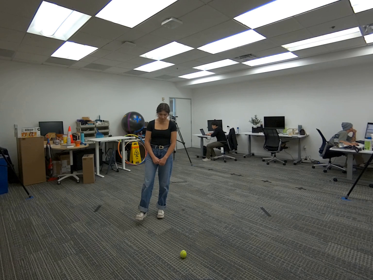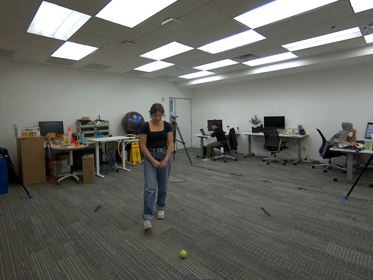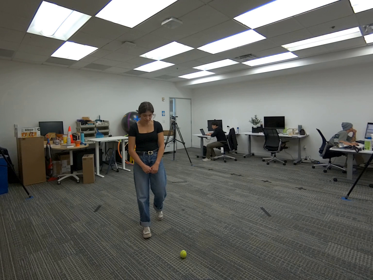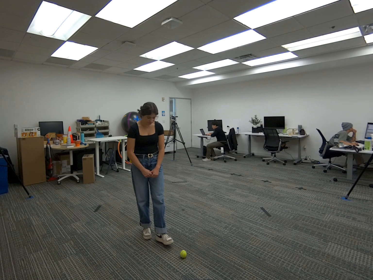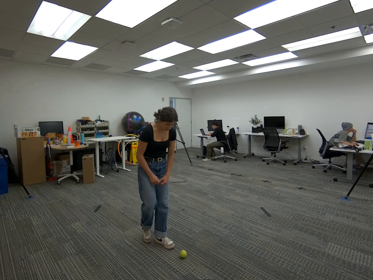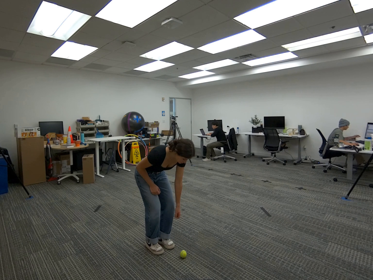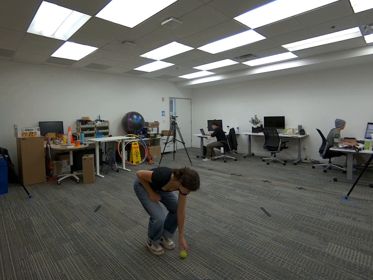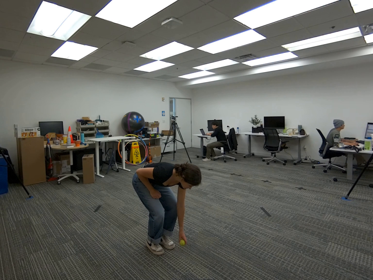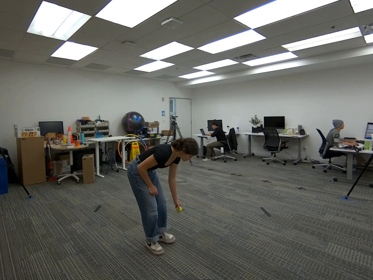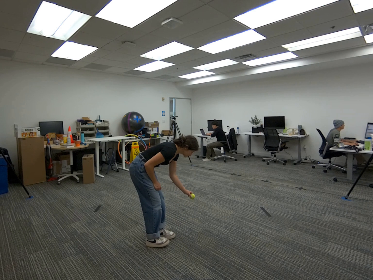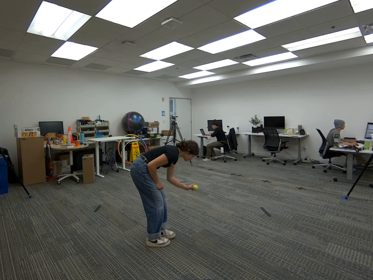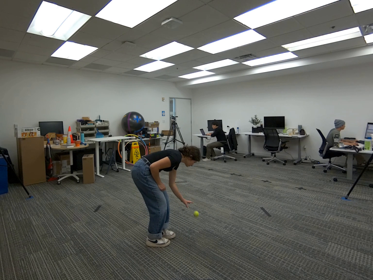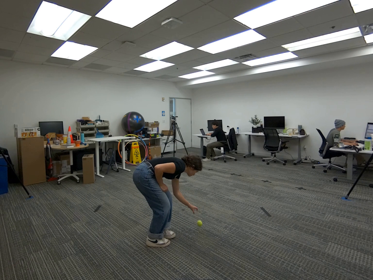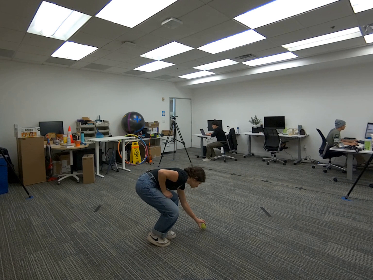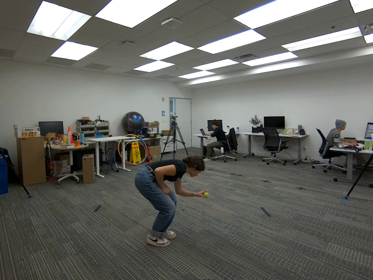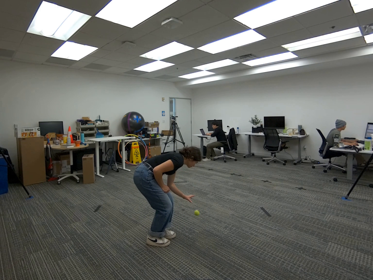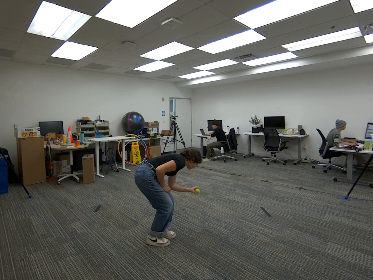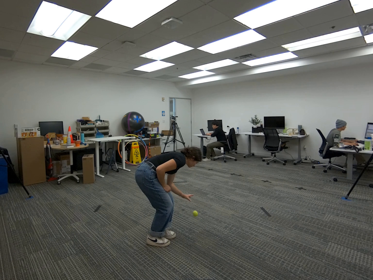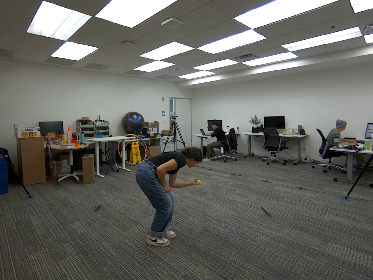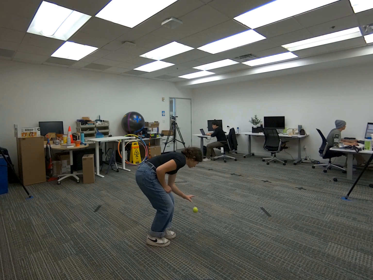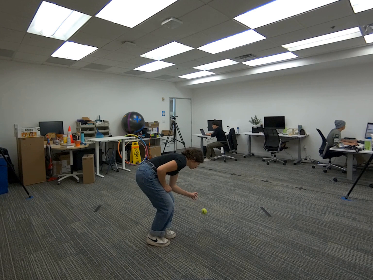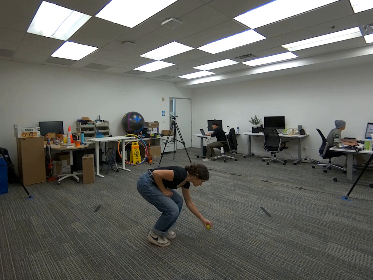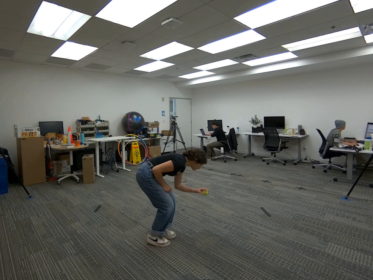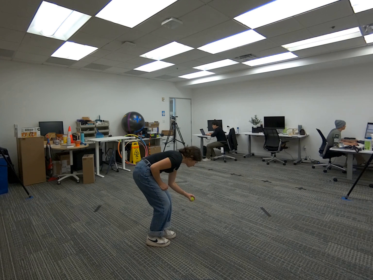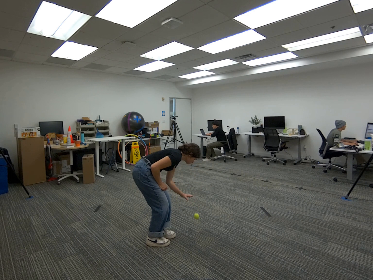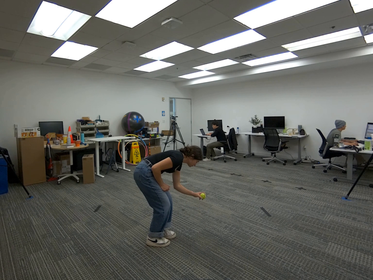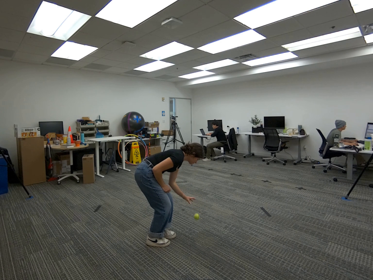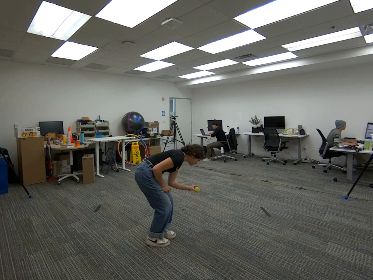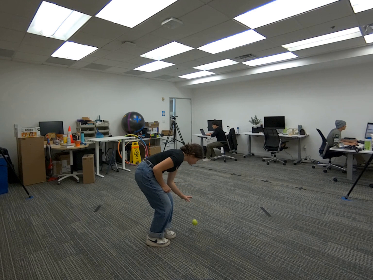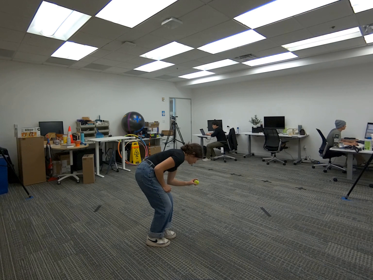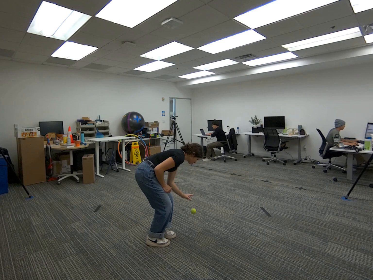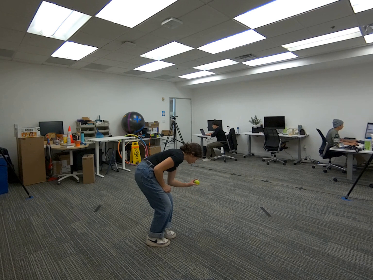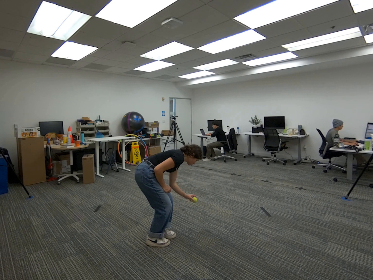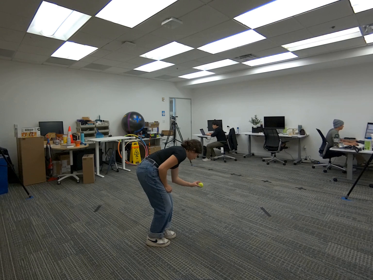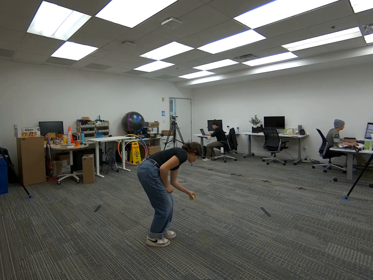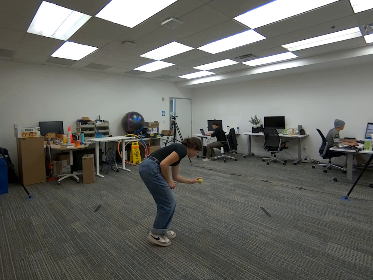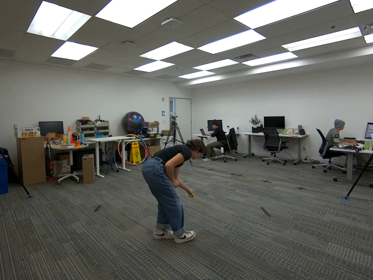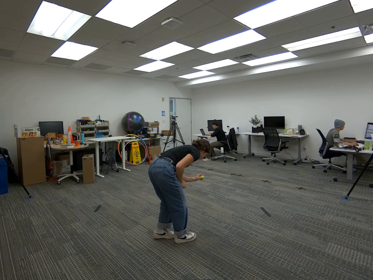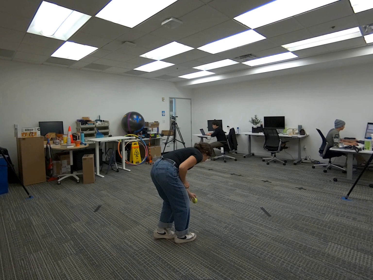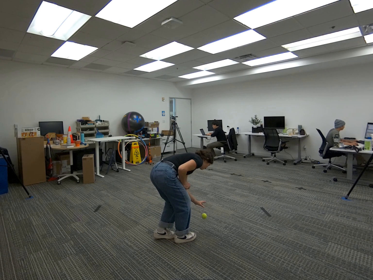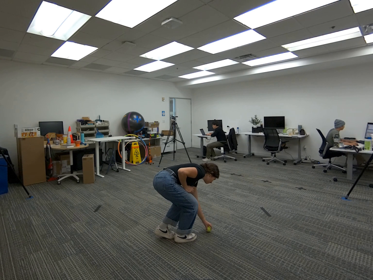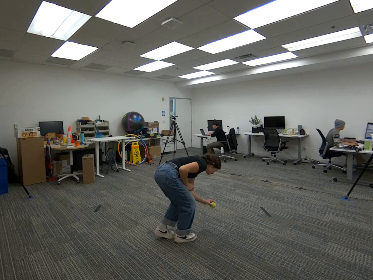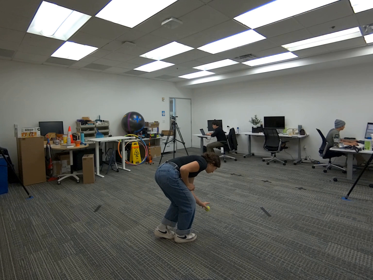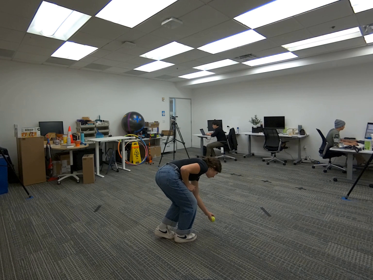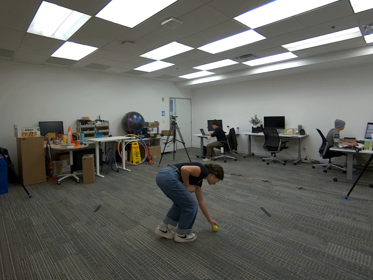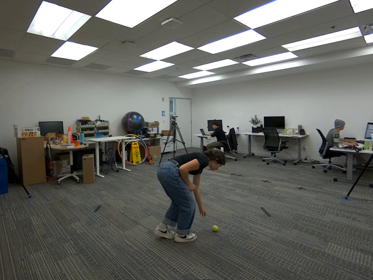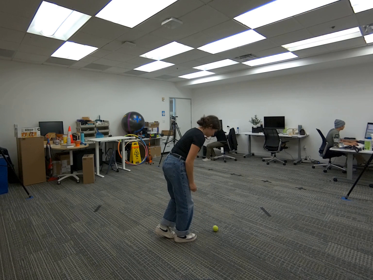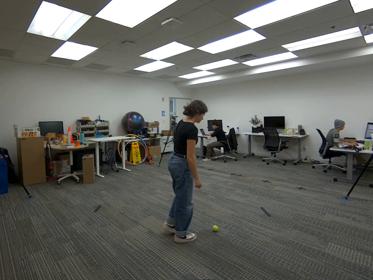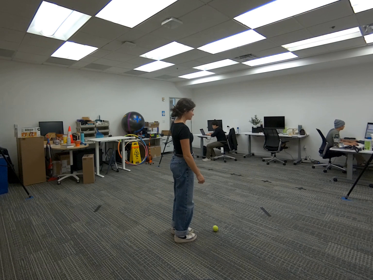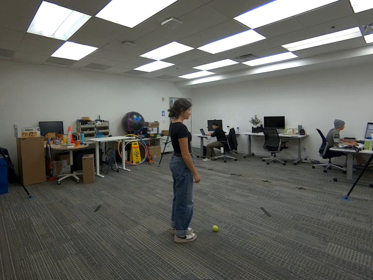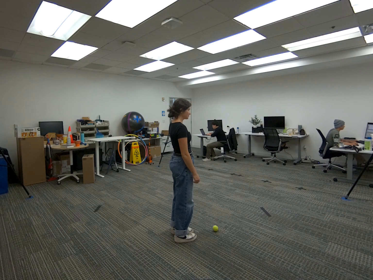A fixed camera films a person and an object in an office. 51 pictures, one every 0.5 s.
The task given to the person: Pick up the tennis ball from the ground with your left hand and dribble it from your hand to the ground multiple times, then place the ball back to the ground.
